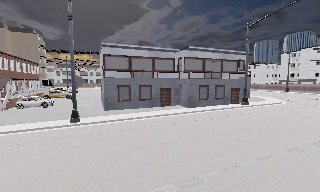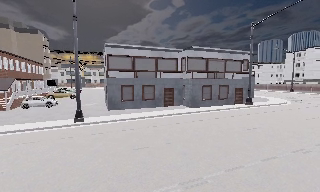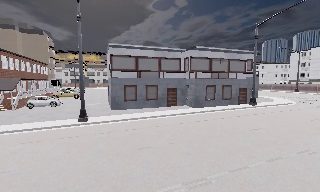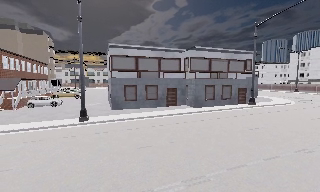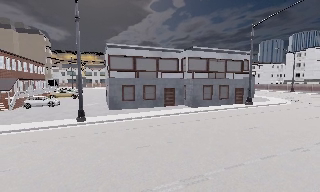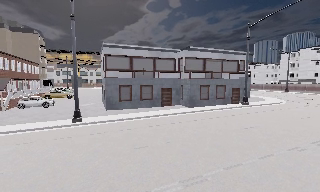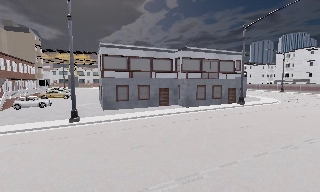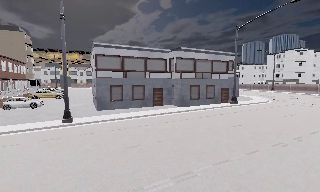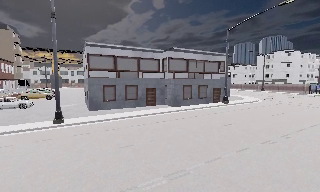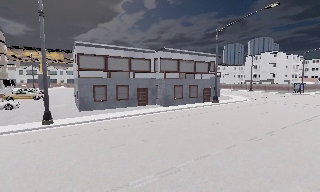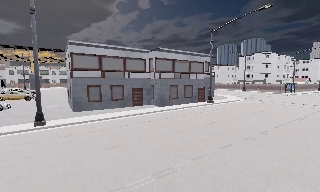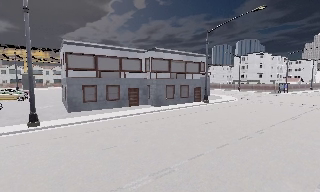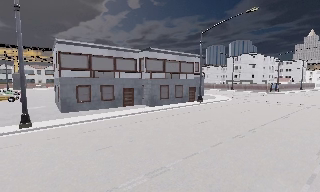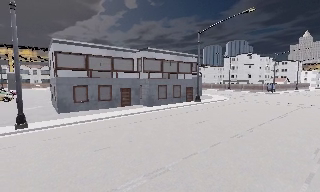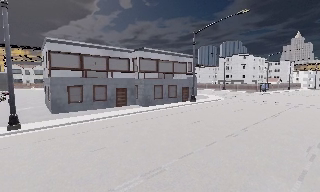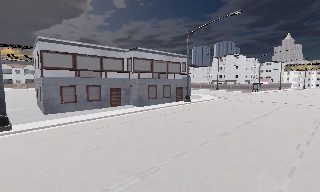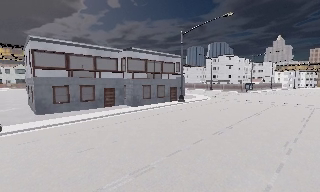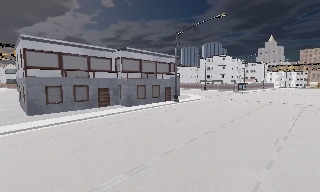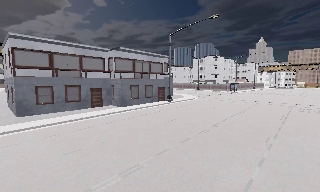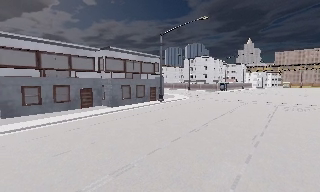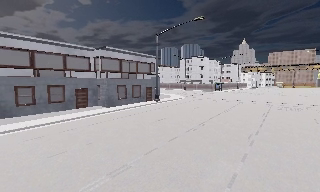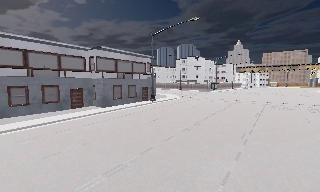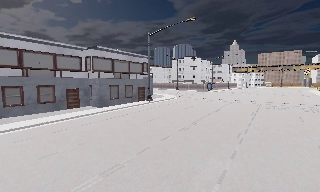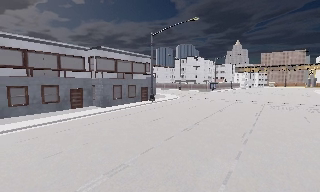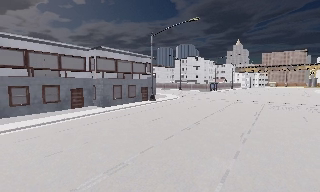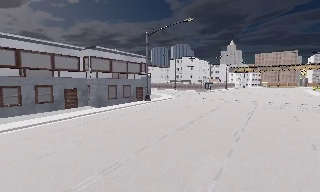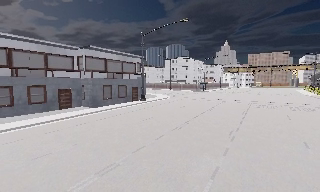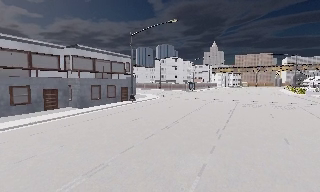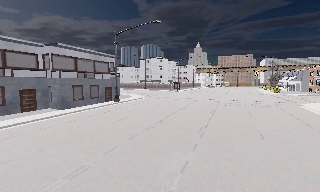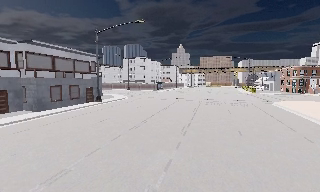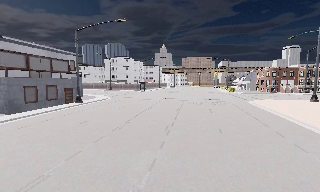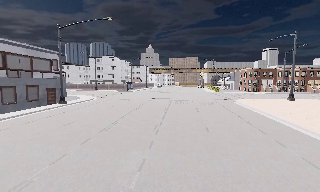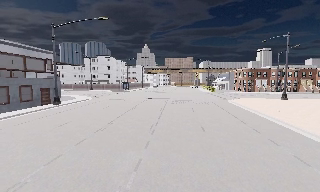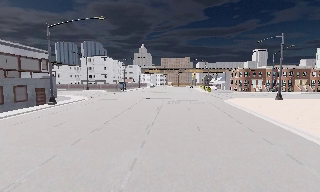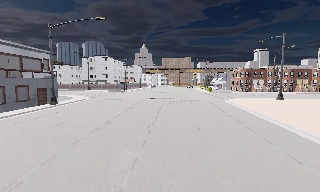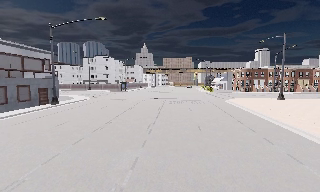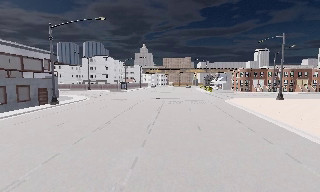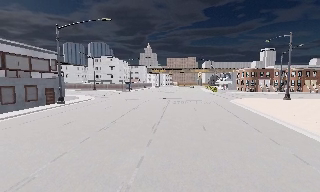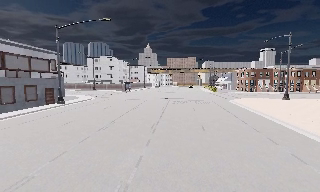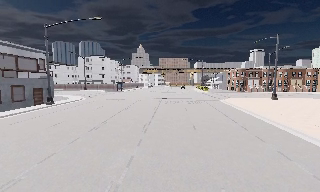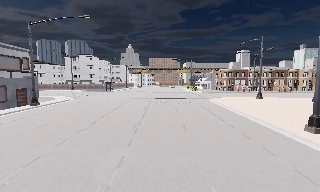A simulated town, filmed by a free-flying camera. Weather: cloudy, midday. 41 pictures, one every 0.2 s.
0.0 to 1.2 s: The camera shifts only a little, or ends up much as it began.
1.2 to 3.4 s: The camera swings to its right by about 20 degrees, and the scene slides to the left. It travels backward, about 0.5 m, so what stands in front gets smaller.
3.4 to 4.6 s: The camera shifts only a little, or ends up much as it began.
4.6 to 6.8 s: The scene slides to the left, as the camera pans about 30 degrees to its right. It travels backward, about 0.5 m.
6.8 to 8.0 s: The camera shifts only a little, or ends up much as it began.
The film runs backward here.
